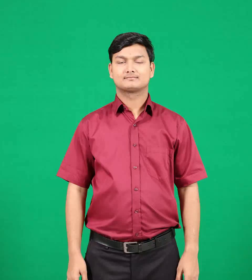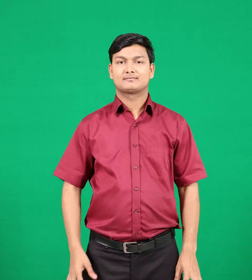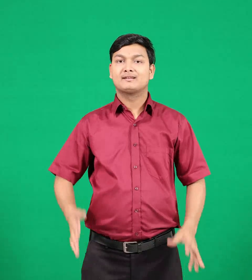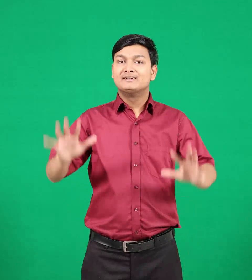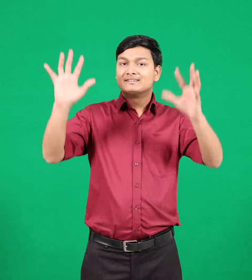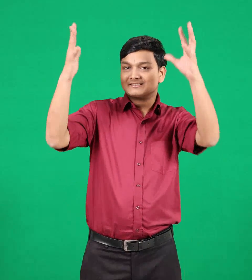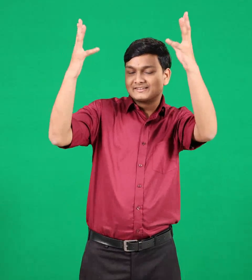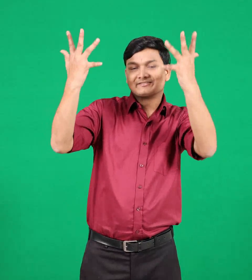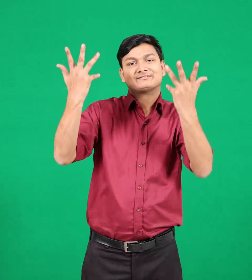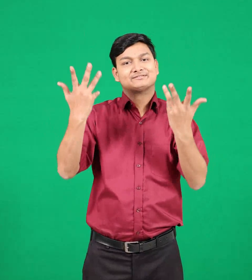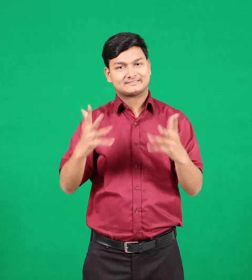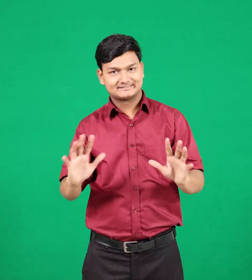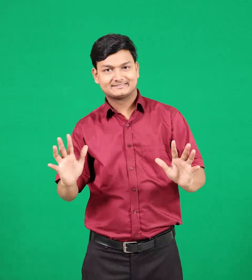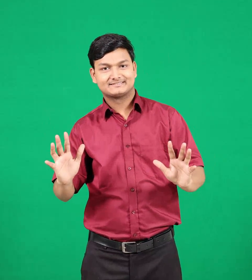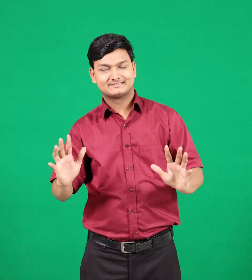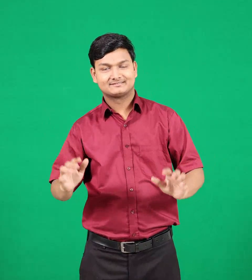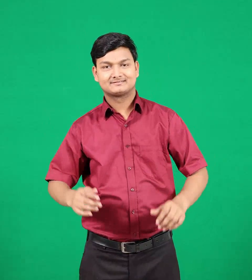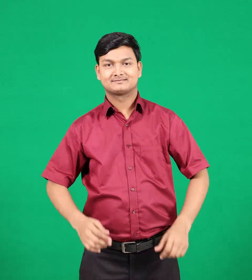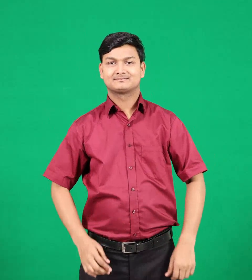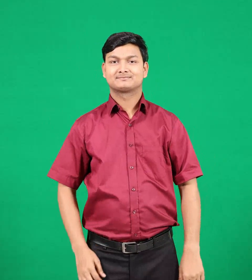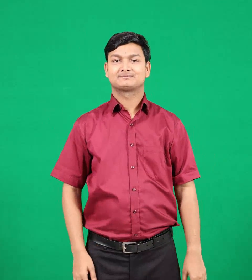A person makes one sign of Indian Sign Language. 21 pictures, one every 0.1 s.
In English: praised
